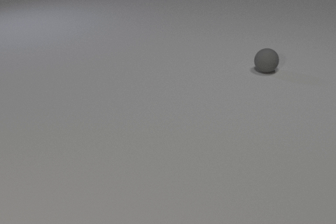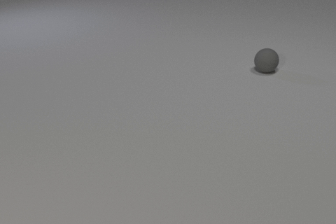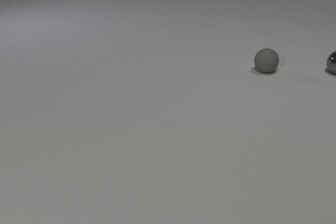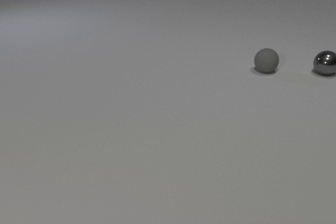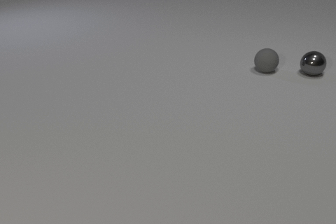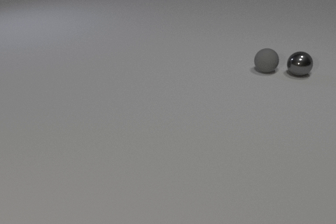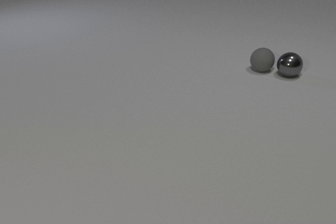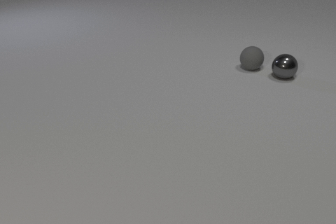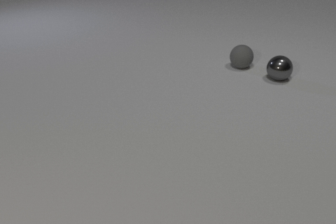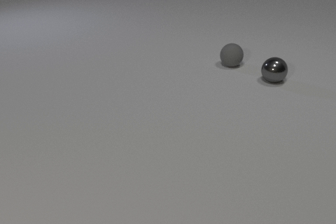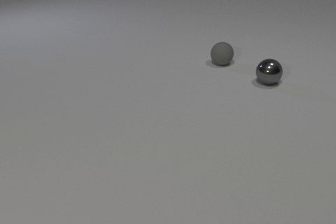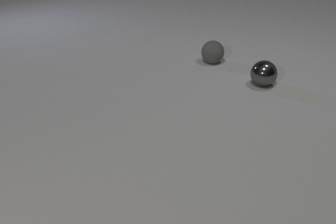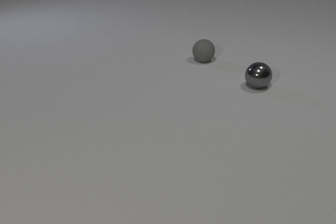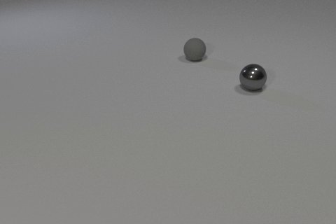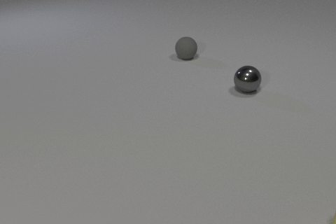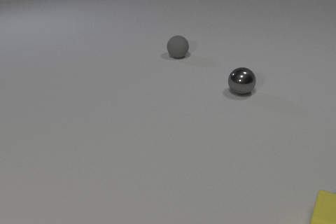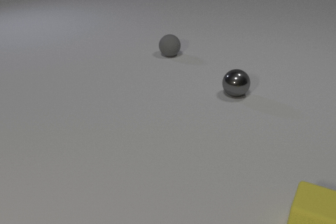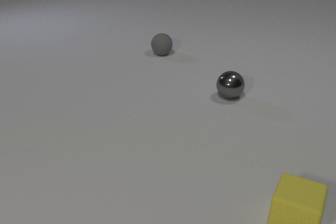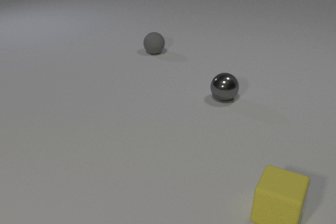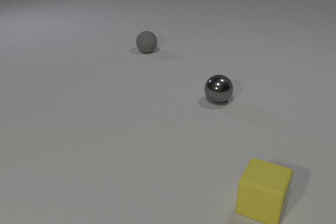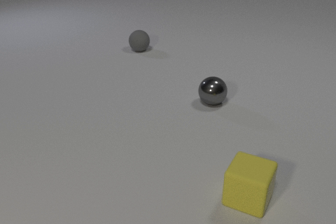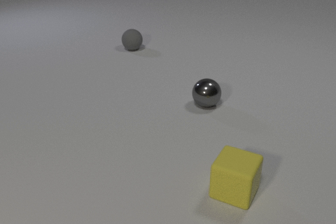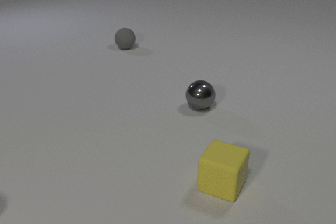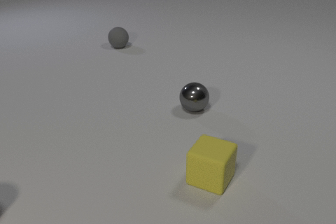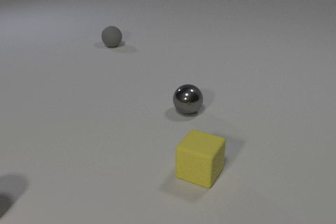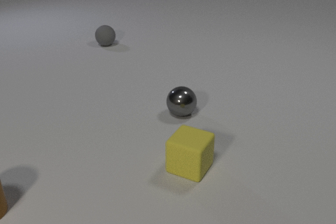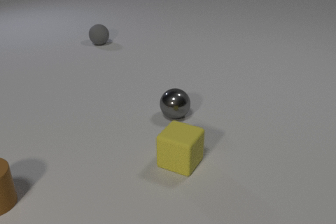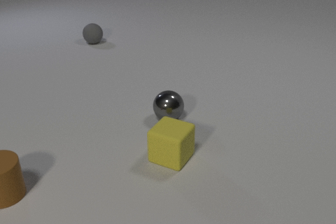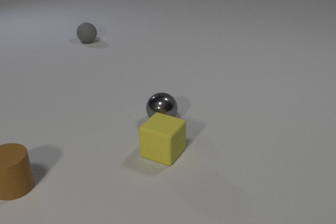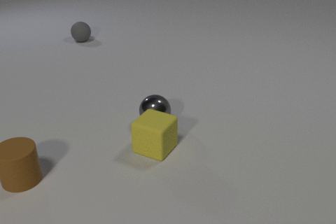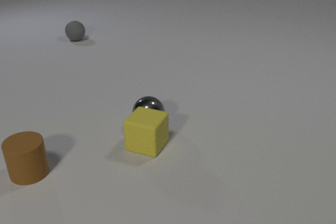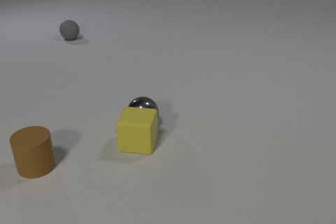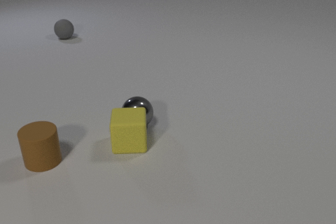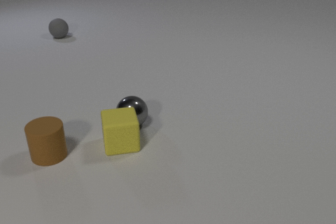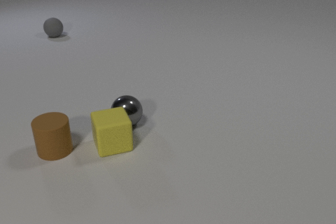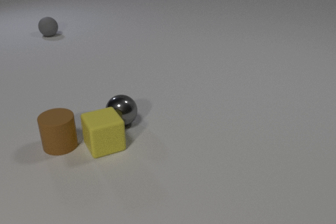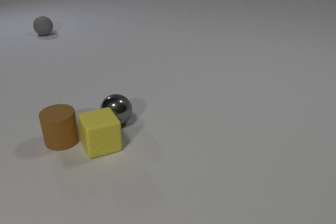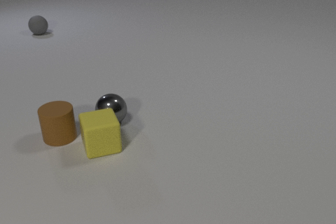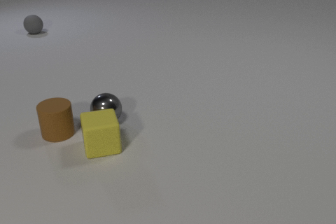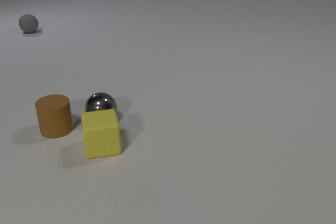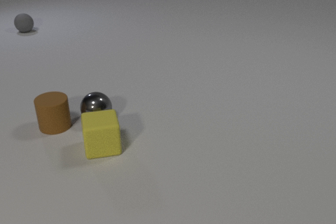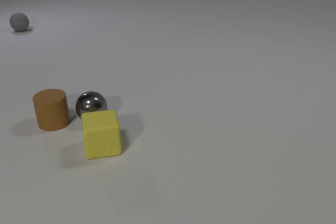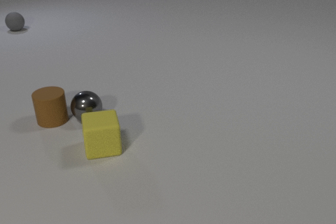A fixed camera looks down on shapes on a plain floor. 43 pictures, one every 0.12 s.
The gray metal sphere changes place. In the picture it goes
to the left.
The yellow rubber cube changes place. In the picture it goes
to the left.
0.00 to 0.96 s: The gray metal sphere comes in at the right edge, rolls to the left and toward the camera. The gray rubber sphere rolls to the left. The gray metal sphere and the gray rubber sphere collide.
0.96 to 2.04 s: The gray metal sphere rolls toward the camera and to the left. The gray rubber sphere rolls to the left. The yellow rubber cube comes in at the bottom edge, slides to the left.
2.04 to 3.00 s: The gray metal sphere rolls to the left and toward the camera. The gray rubber sphere rolls to the left and away from the camera. The yellow rubber cube slides to the left and away from the camera. The brown rubber cylinder comes in at the left edge.
3.00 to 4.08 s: The gray metal sphere rolls to the left. The gray rubber sphere rolls to the left and away from the camera. The yellow rubber cube slides to the left and away from the camera, spins so that its near face slides to the right, counterclockwise seen from above. The brown rubber cylinder slides away from the camera and to the right. The gray metal sphere and the yellow rubber cube collide.
4.08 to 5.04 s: The gray metal sphere rolls to the left and away from the camera. The gray rubber sphere rolls to the left and away from the camera. The yellow rubber cube slides to the left. The brown rubber cylinder slides away from the camera. The yellow rubber cube and the brown rubber cylinder collide.
How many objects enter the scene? 3.
How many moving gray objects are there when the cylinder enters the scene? 2.
What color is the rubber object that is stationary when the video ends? yellow.
